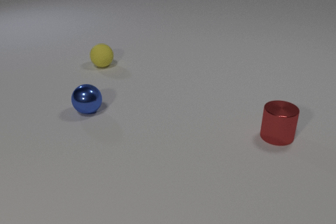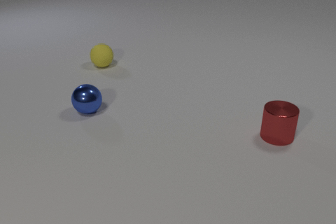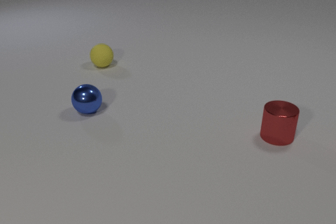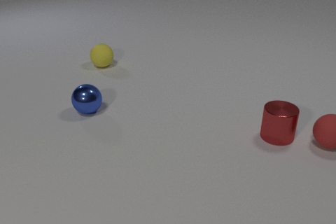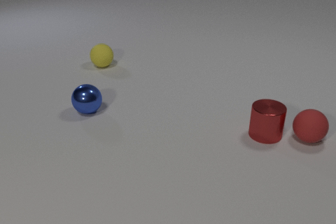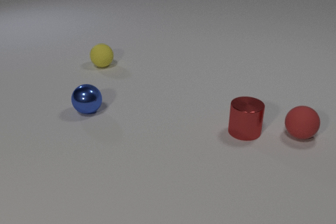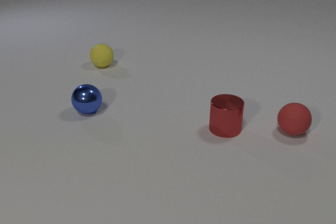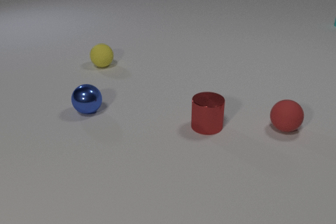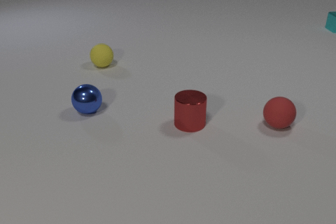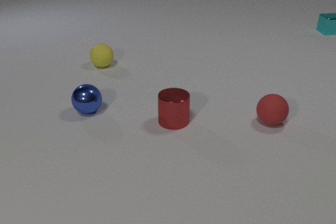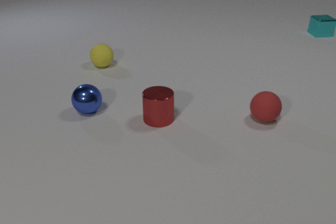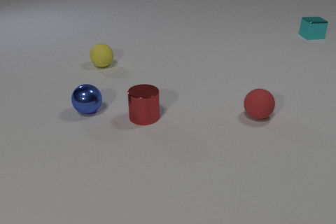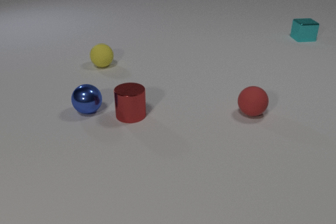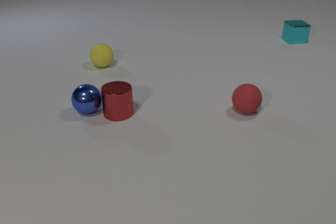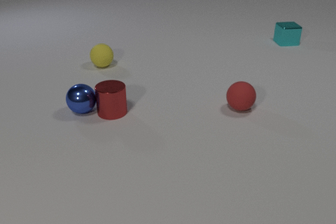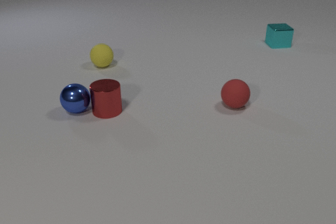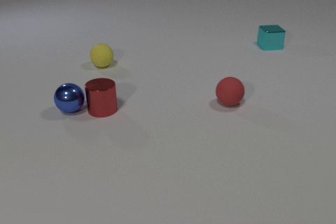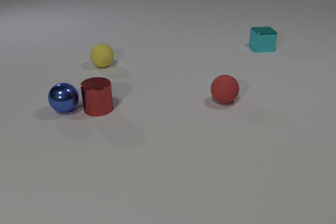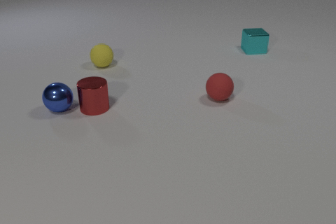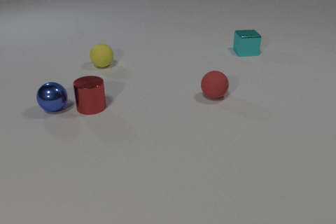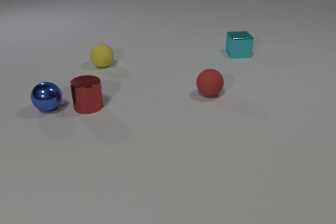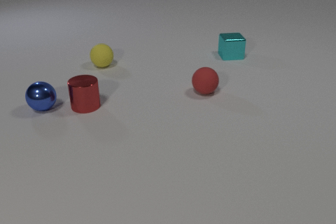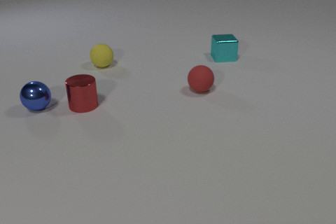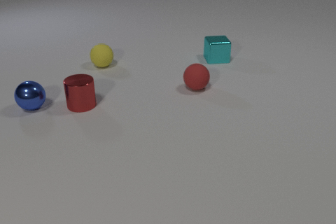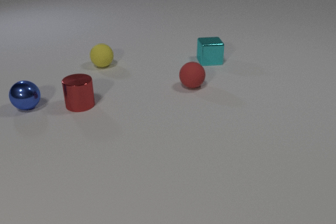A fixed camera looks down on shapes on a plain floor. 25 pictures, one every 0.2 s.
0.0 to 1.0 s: The red rubber sphere comes in at the right edge, rolls to the left. The red metal cylinder slides to the left. The red rubber sphere and the red metal cylinder collide.
1.0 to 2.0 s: The red rubber sphere rolls to the left and away from the camera. The red metal cylinder slides to the left. The cyan metal cube comes in at the right edge, slides toward the camera and to the left.
2.0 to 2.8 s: The red rubber sphere rolls to the left and away from the camera. The red metal cylinder slides to the left. The cyan metal cube slides toward the camera and to the left. The red metal cylinder and the blue metal sphere collide.
2.8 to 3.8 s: The red rubber sphere rolls to the left and away from the camera. The red metal cylinder slides to the left and away from the camera. The blue metal sphere rolls to the left. The cyan metal cube slides to the left and toward the camera.
3.8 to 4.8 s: The red rubber sphere rolls to the left and away from the camera. The red metal cylinder slides to the left and away from the camera. The blue metal sphere rolls to the left and away from the camera. The cyan metal cube slides to the left and toward the camera.
What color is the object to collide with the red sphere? red.
What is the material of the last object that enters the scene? metal.
How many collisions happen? 2.
